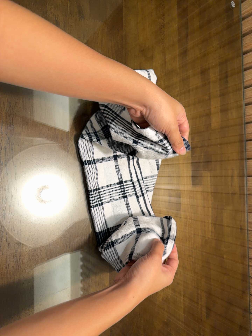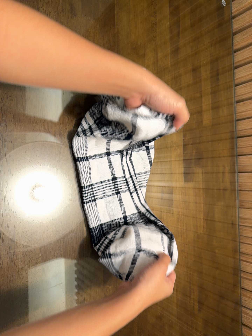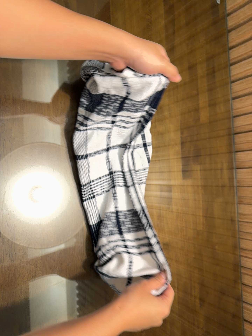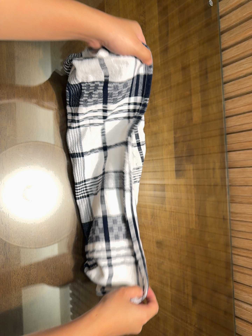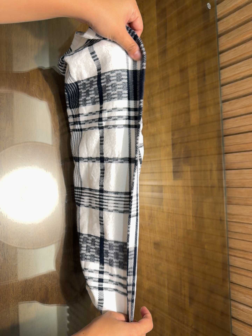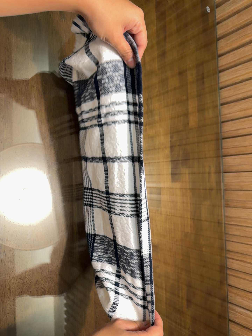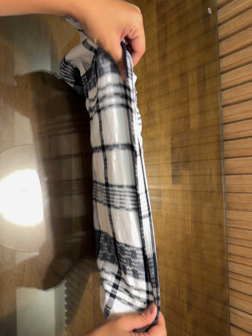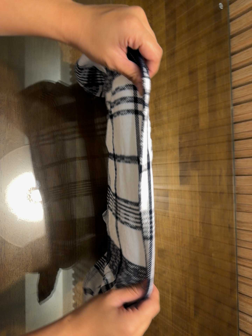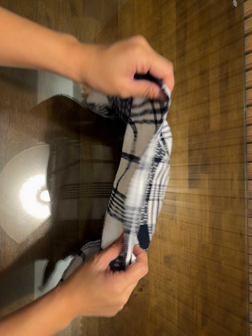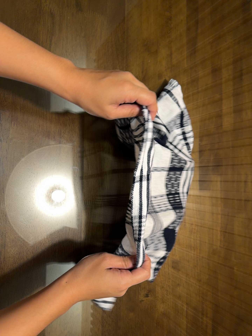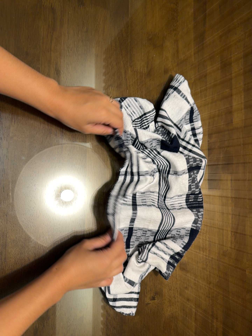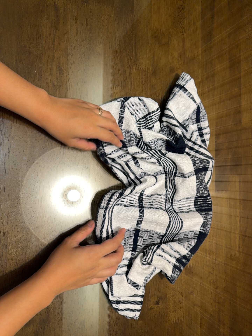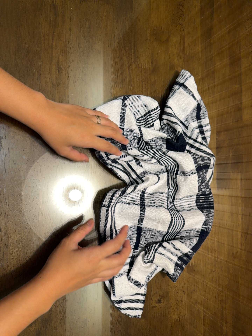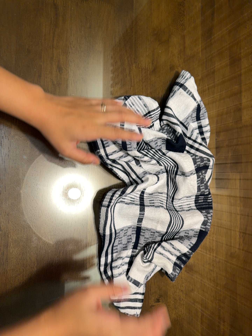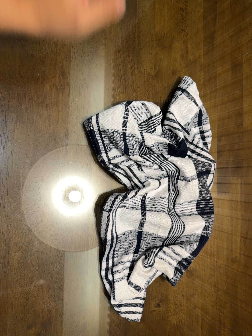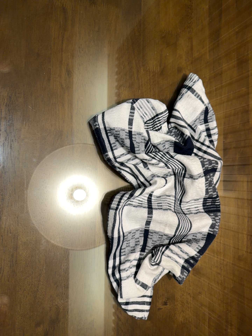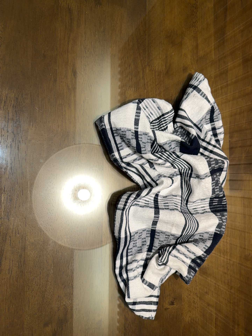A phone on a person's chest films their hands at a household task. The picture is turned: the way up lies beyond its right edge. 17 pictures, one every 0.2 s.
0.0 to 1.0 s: The camera shifts only a little, or ends up much as it began.
1.0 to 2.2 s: The scene slides to the right, as the camera pans about 15 degrees to its left. It travels forward and to its right, about 9 cm, so what stands in front looms larger.
2.2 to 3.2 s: The camera keeps its place and its aim.
The film runs backward here.
